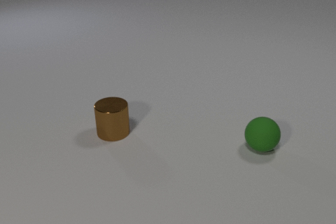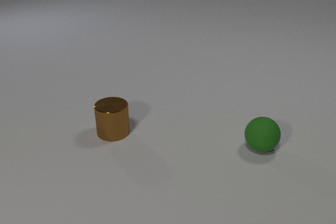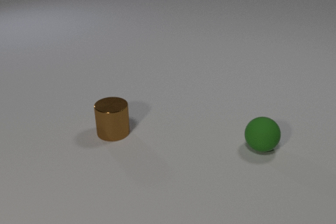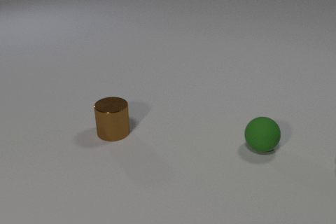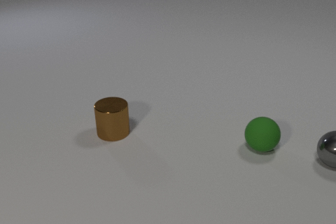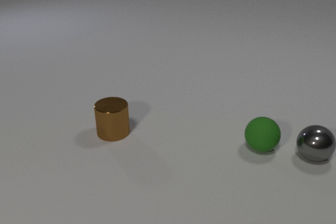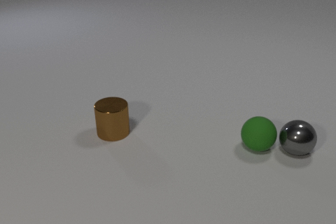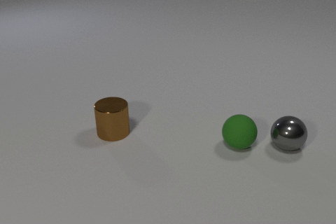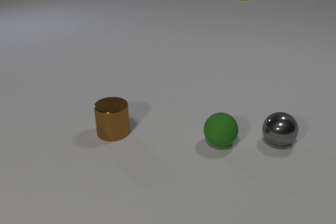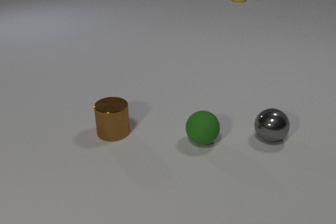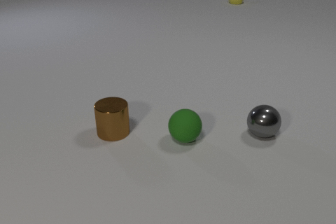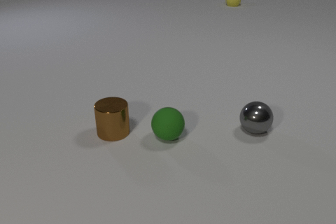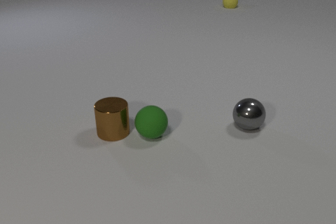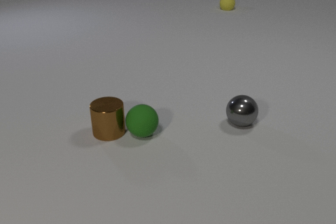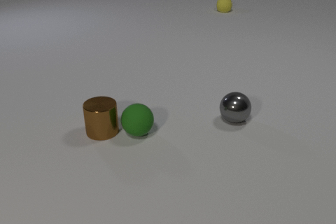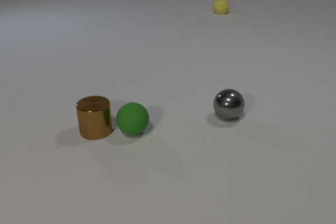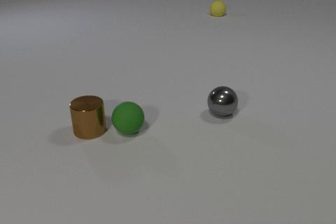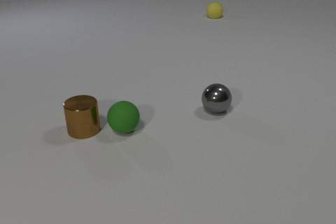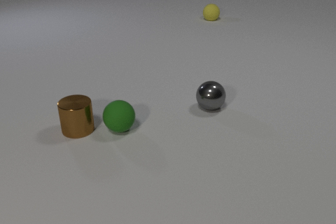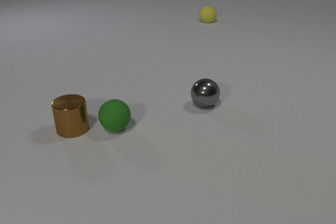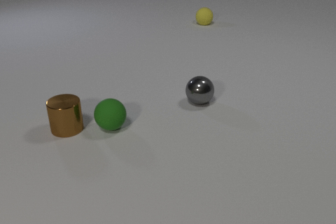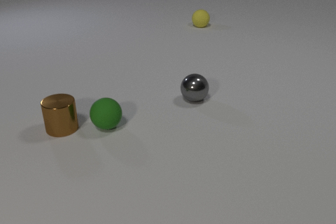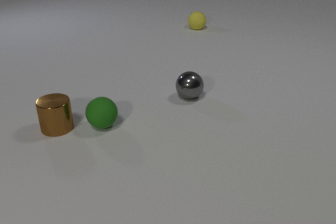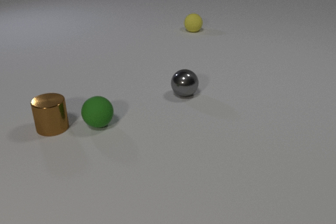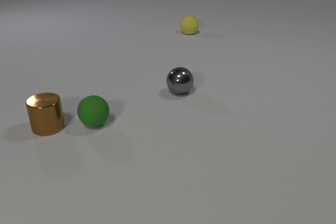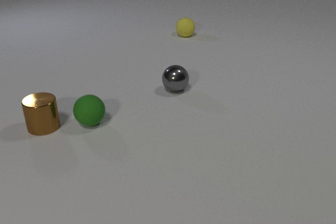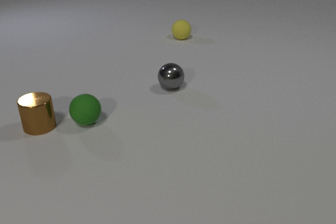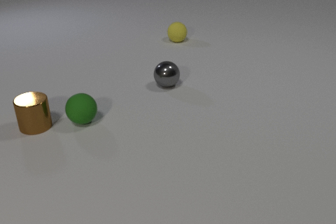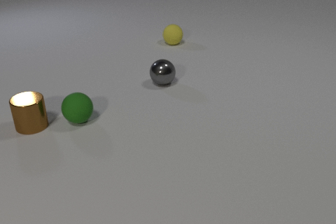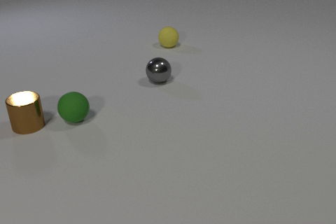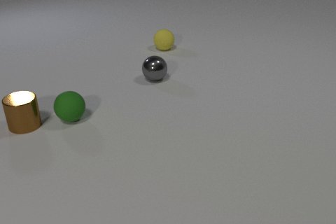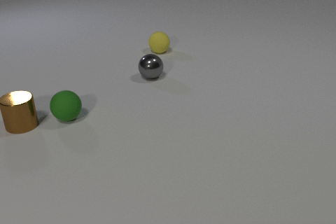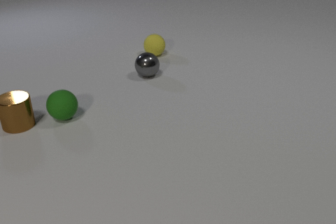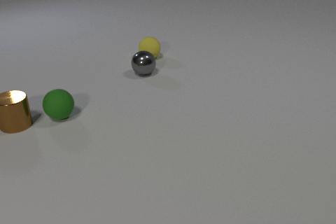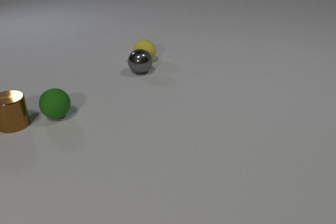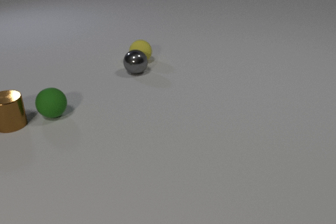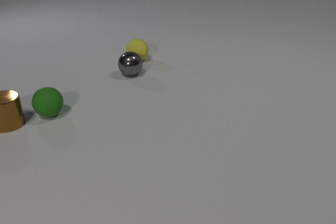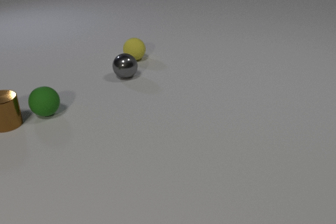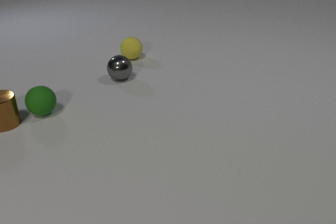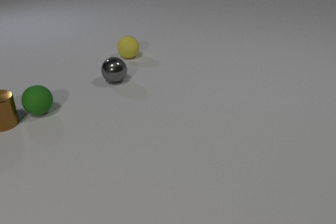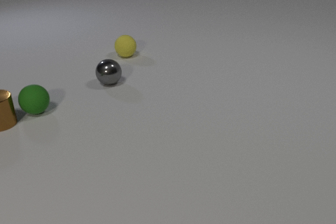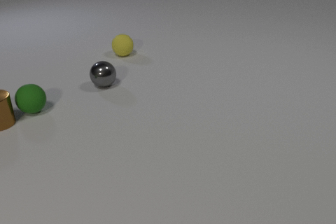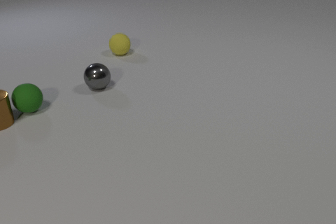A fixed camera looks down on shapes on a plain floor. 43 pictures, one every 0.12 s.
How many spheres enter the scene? 2.
What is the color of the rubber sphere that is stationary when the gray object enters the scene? green.
What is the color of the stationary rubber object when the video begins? green.
0.00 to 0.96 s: The gray metal sphere comes in at the right edge, rolls to the left. The green rubber sphere rolls to the left. The yellow rubber sphere comes in at the top edge, rolls toward the camera. The gray metal sphere and the green rubber sphere collide.
0.96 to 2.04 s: The gray metal sphere rolls to the left and away from the camera. The green rubber sphere rolls to the left. The yellow rubber sphere rolls toward the camera. The brown metal cylinder slides to the left. The green rubber sphere and the brown metal cylinder collide.
2.04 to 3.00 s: The gray metal sphere rolls away from the camera and to the left. The green rubber sphere rolls to the left and away from the camera. The yellow rubber sphere rolls toward the camera and to the left. The brown metal cylinder slides to the left and away from the camera.
3.00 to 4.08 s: The gray metal sphere rolls away from the camera and to the left. The green rubber sphere rolls to the left and away from the camera. The yellow rubber sphere rolls toward the camera and to the left. The brown metal cylinder slides to the left and away from the camera.
4.08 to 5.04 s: The gray metal sphere rolls to the left and toward the camera. The green rubber sphere rolls to the left and away from the camera. The yellow rubber sphere rolls to the left and away from the camera. The brown metal cylinder slides to the left and away from the camera. The gray metal sphere and the yellow rubber sphere collide.
